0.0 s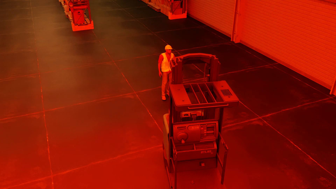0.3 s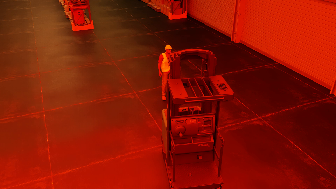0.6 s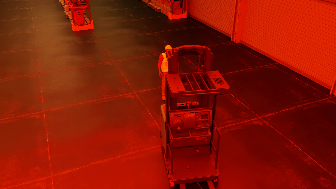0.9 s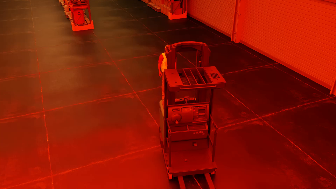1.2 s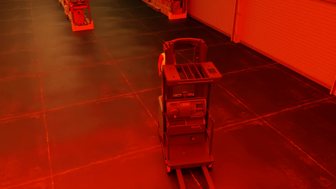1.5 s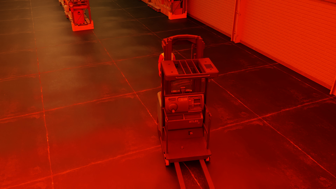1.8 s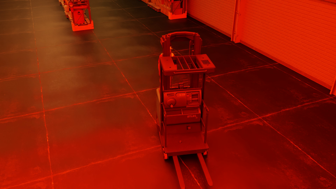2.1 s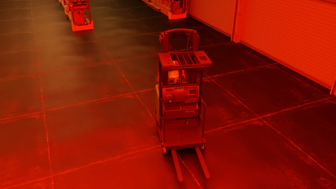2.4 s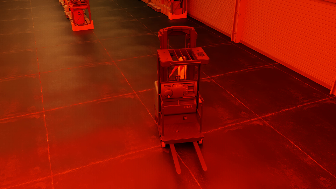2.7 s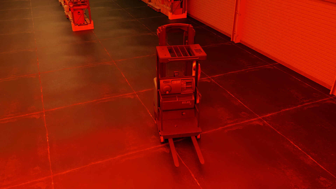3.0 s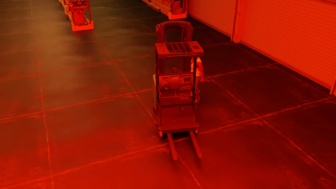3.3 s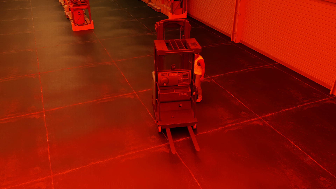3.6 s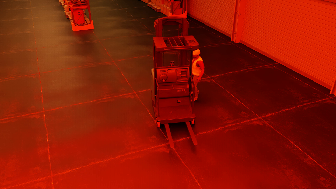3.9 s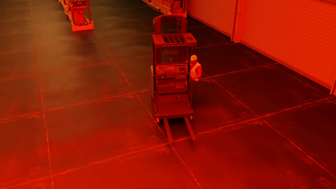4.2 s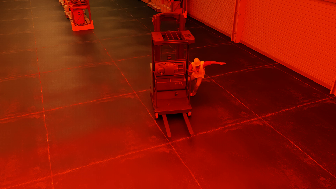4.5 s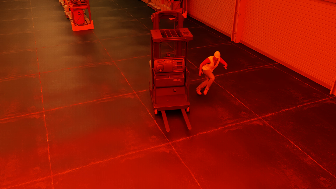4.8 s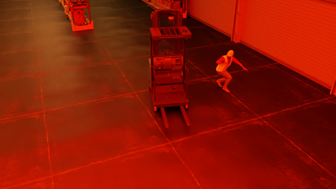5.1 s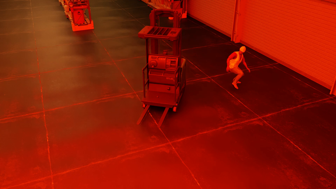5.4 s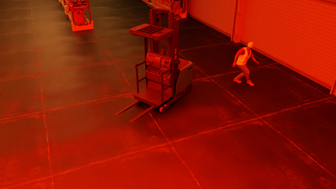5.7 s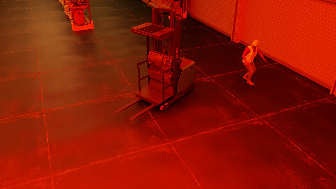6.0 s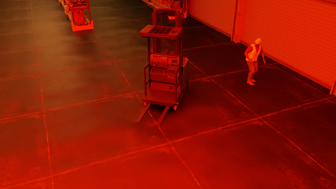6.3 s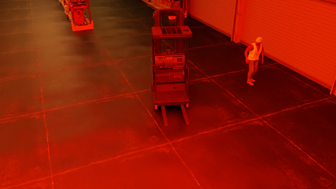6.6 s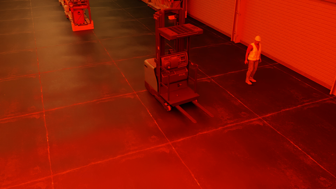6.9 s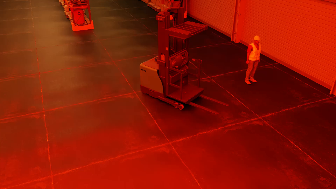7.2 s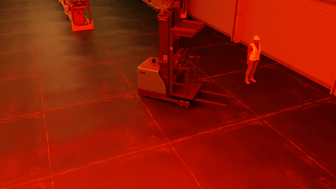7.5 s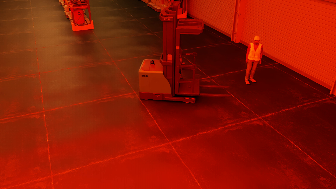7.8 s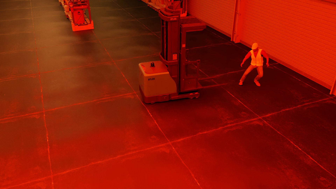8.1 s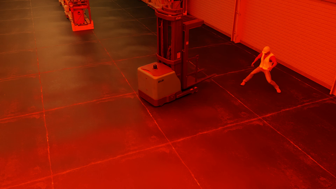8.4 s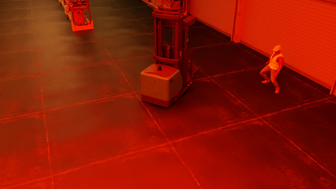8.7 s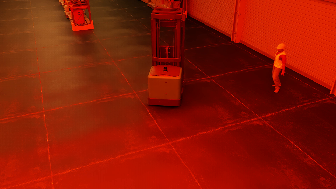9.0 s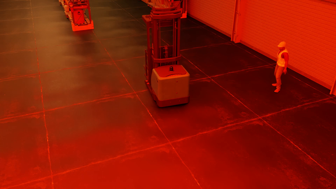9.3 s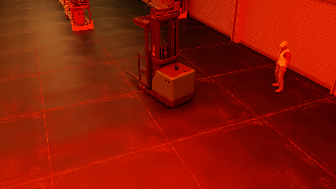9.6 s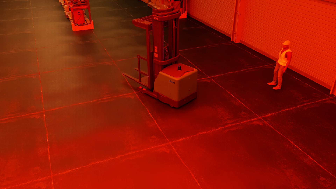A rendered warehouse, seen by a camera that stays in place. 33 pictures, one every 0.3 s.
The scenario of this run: Near miss between a forklift and a person.
